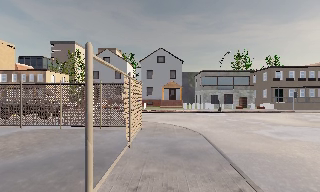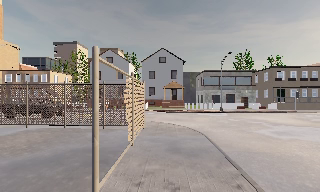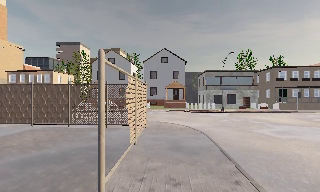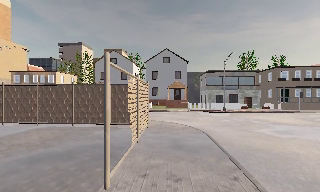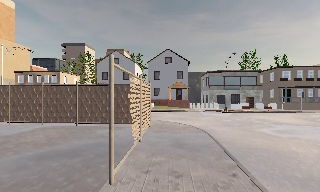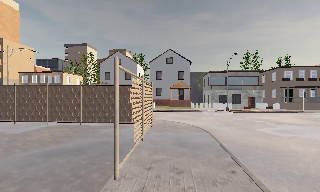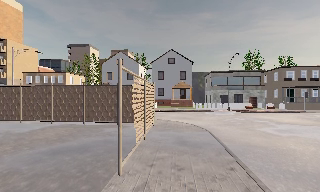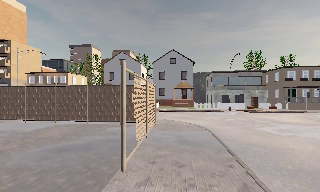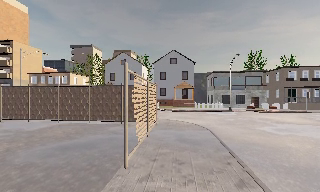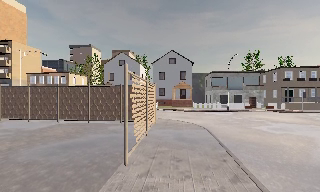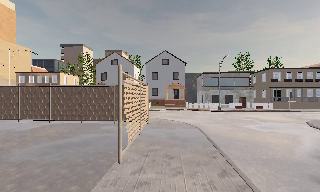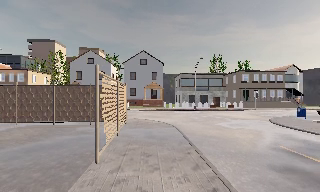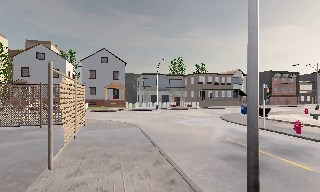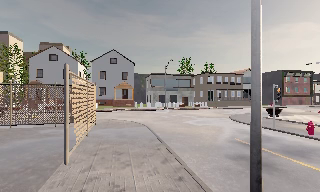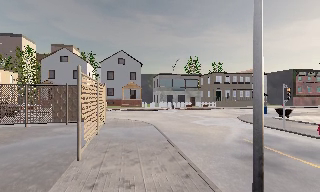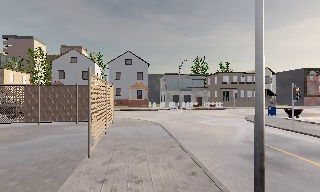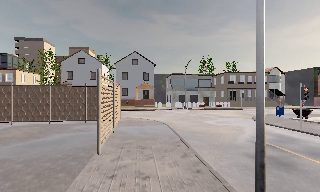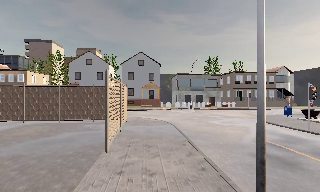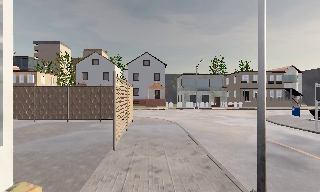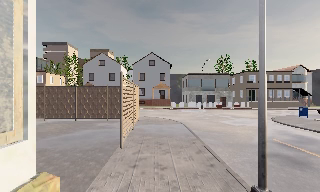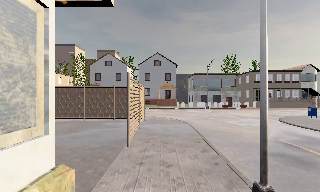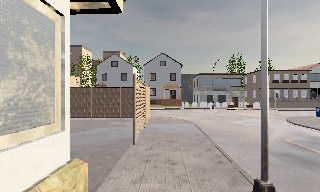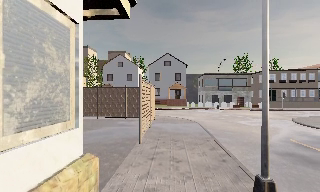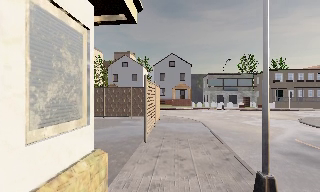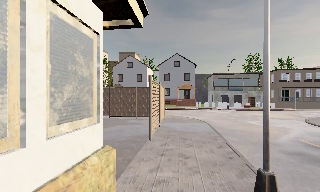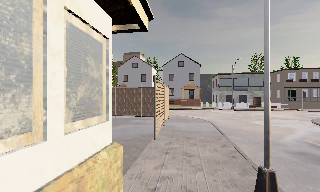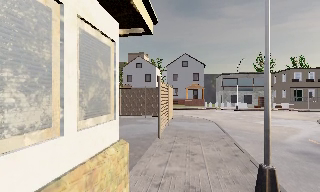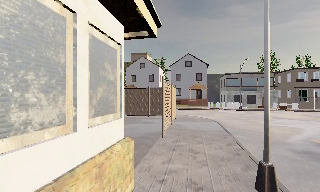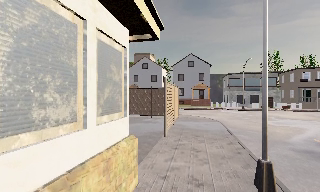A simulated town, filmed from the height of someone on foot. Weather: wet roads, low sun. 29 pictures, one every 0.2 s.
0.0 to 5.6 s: The camera pans to its left, which is counterclockwise from overhead, by about 10 degrees. It travels backward, about 6 m, so what stands in front gets smaller.
The film runs backward here.
